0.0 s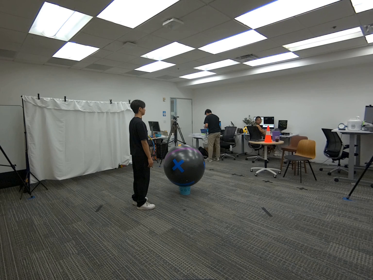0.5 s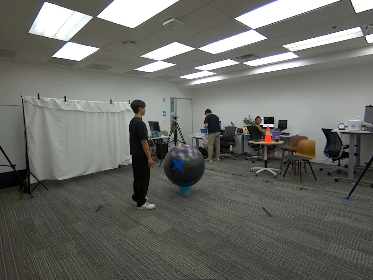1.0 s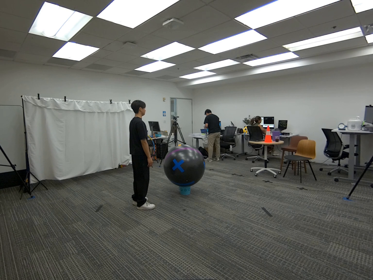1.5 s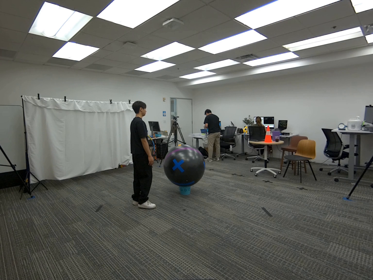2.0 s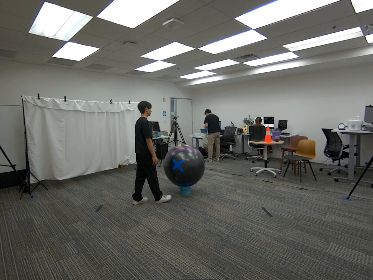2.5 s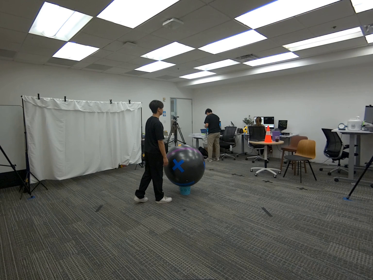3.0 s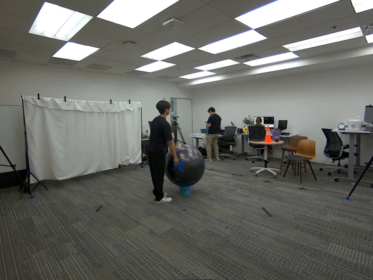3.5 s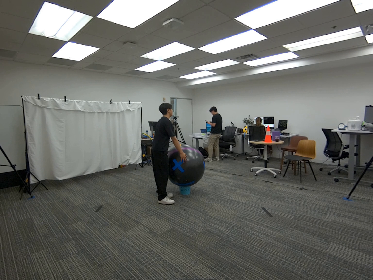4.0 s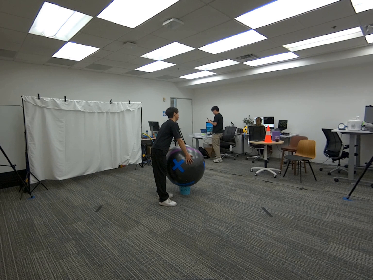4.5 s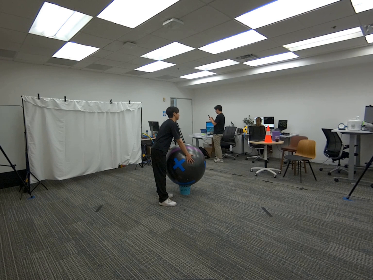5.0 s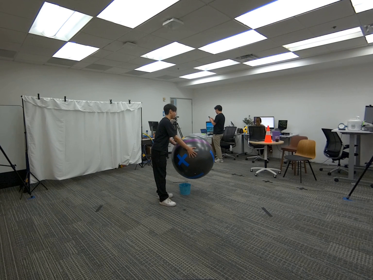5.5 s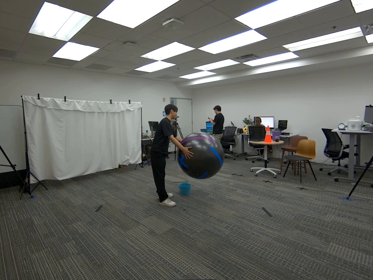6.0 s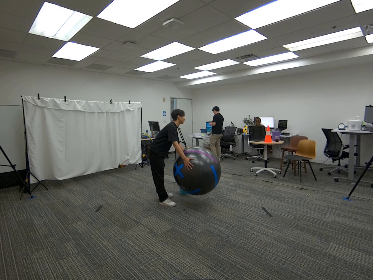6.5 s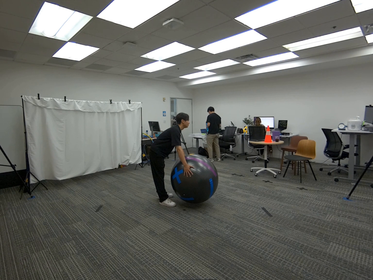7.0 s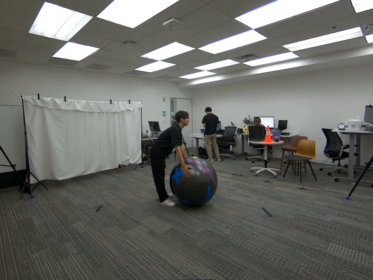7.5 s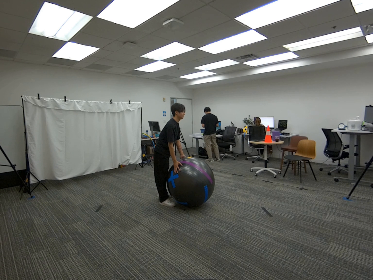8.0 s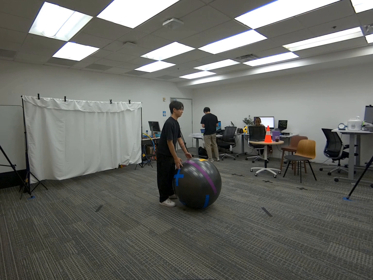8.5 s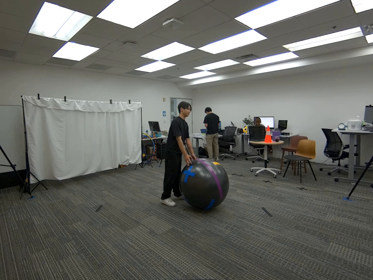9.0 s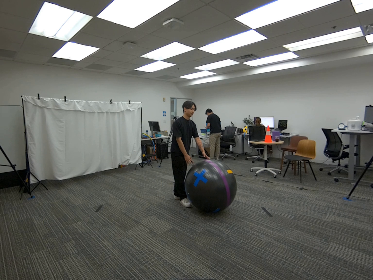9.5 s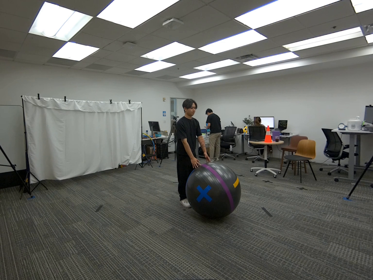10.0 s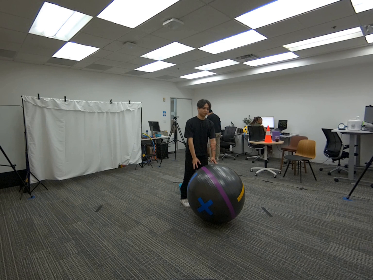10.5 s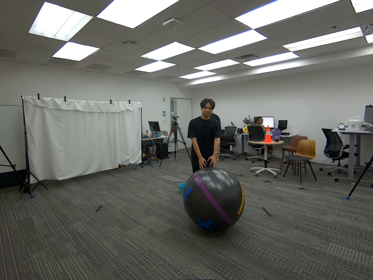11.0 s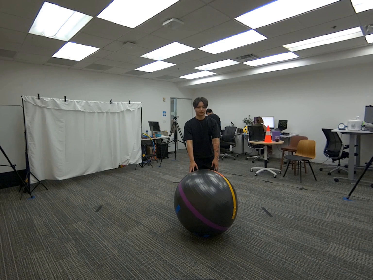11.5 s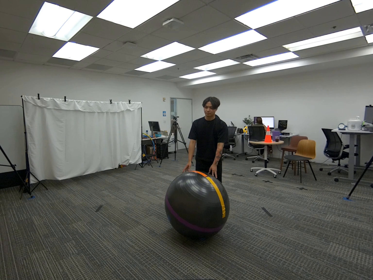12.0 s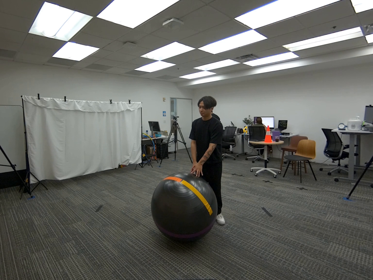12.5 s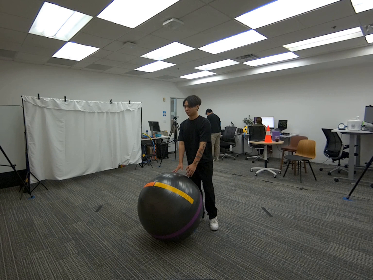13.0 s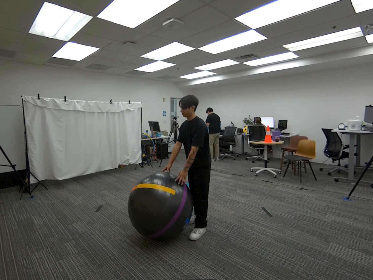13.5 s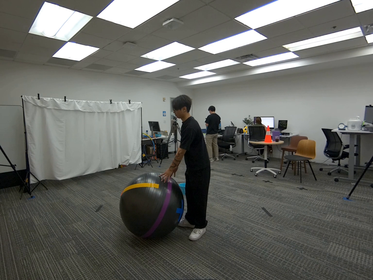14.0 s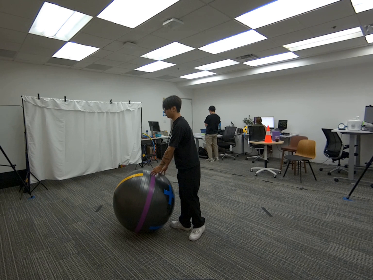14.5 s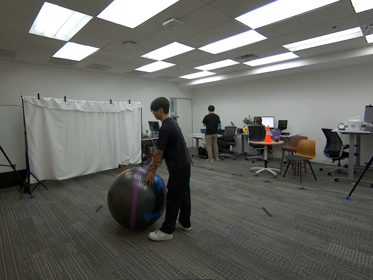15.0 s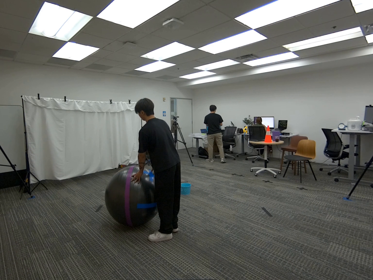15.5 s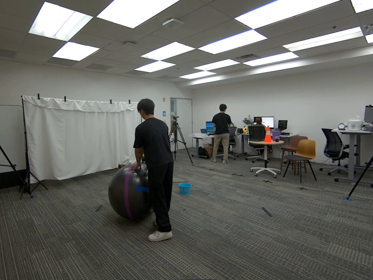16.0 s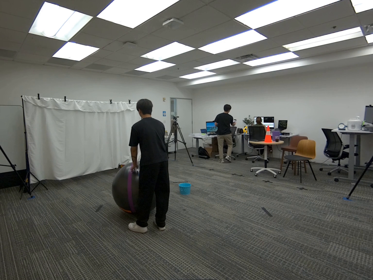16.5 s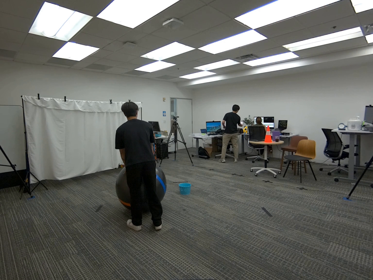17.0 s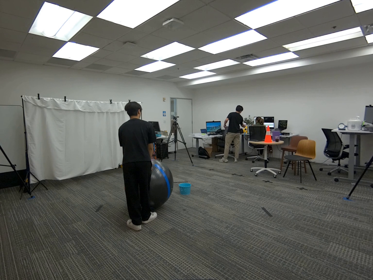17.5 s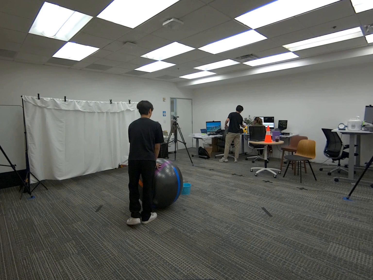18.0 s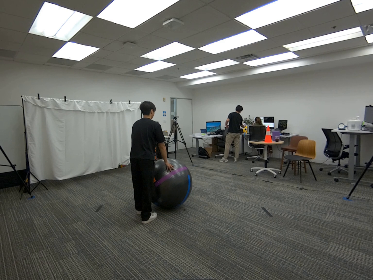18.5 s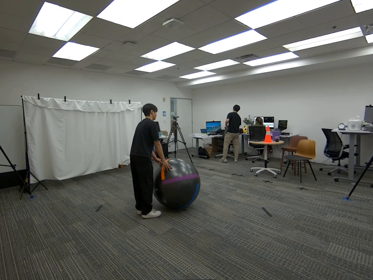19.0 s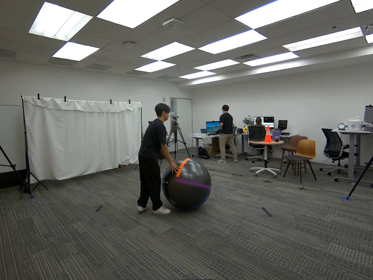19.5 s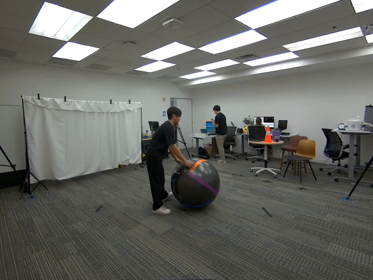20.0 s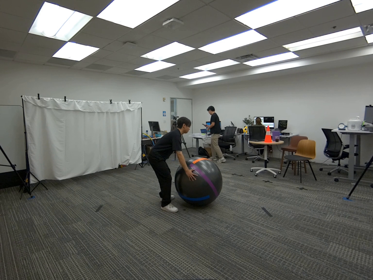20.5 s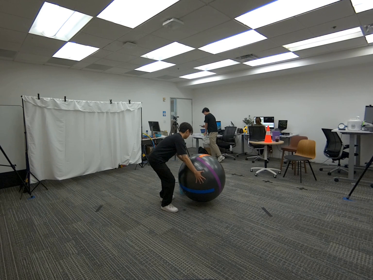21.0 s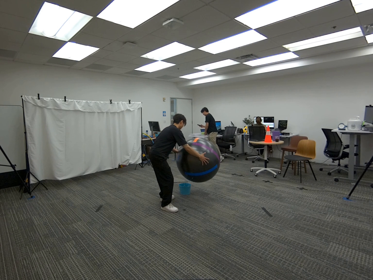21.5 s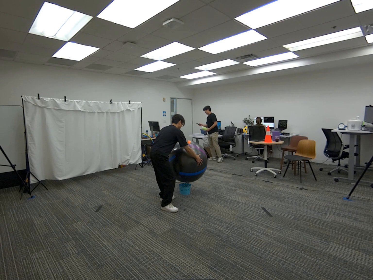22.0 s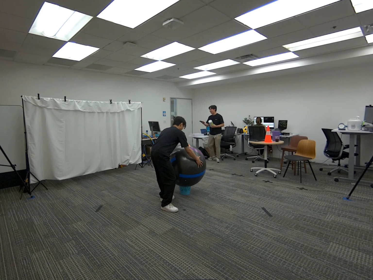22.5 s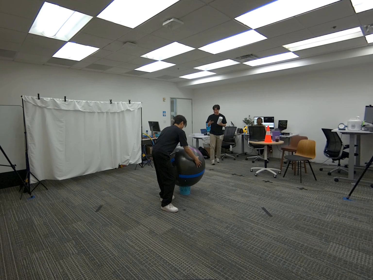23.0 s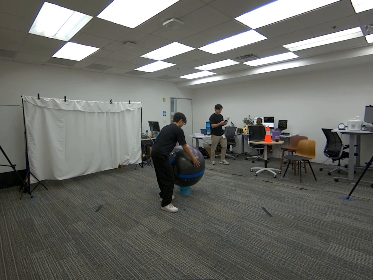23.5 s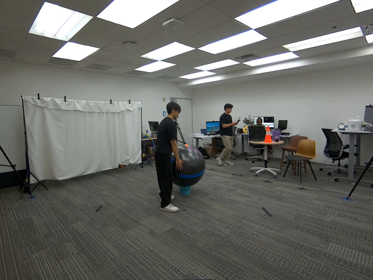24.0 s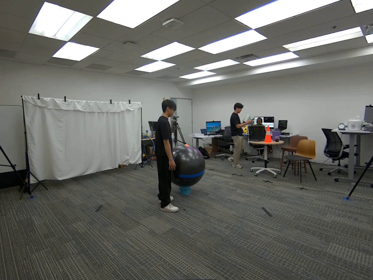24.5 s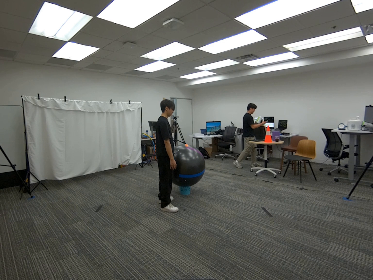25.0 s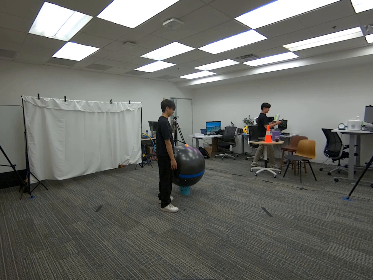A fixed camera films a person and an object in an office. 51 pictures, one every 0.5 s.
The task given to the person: Walk over to the yoga ball and using both hands roll around the bounding area.
